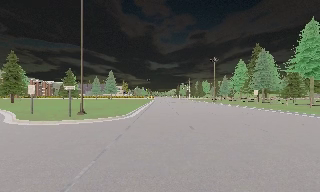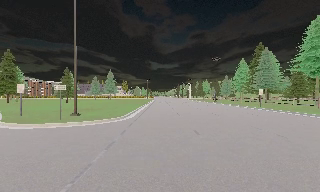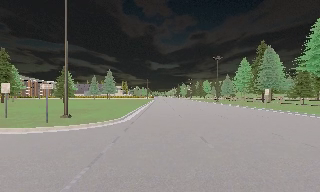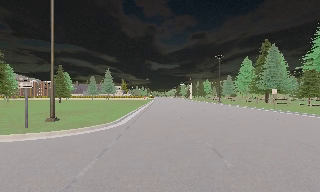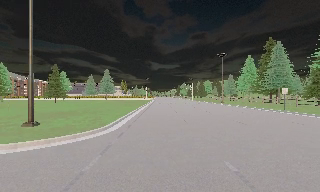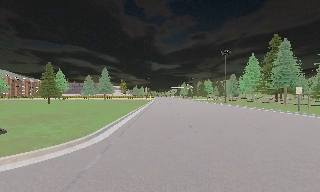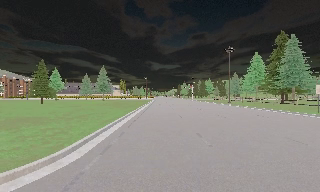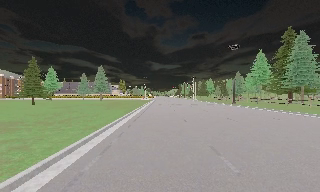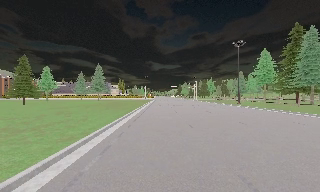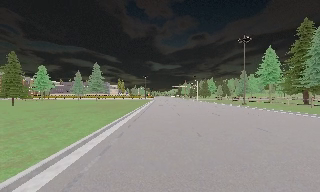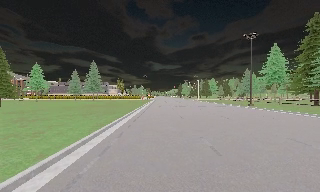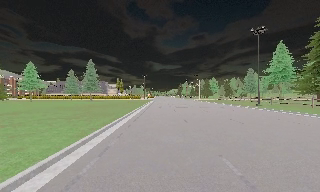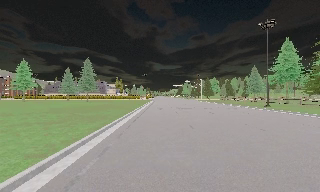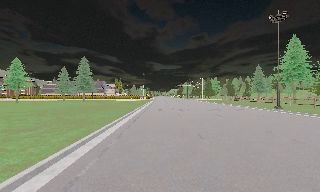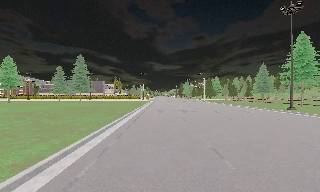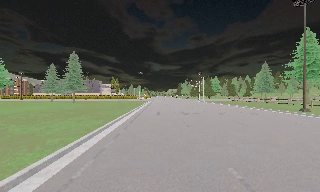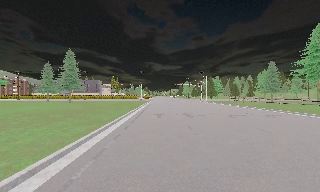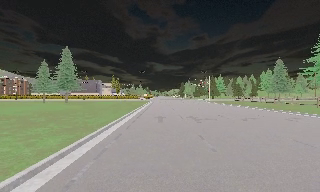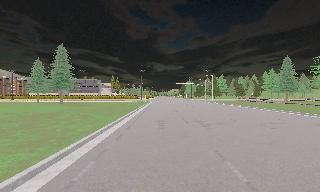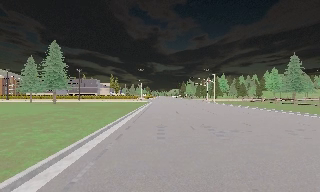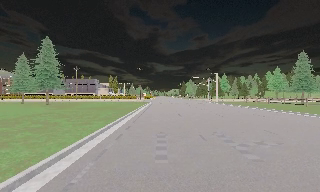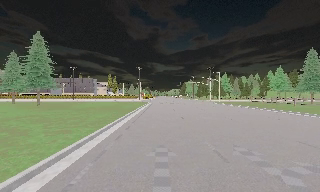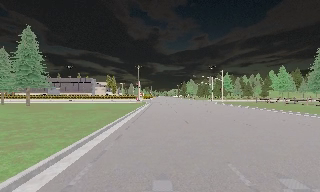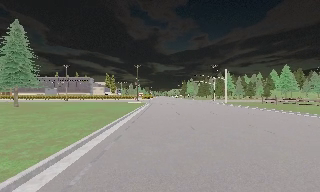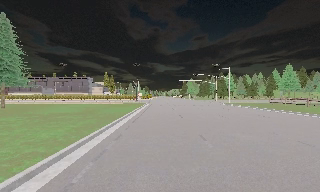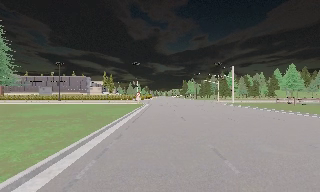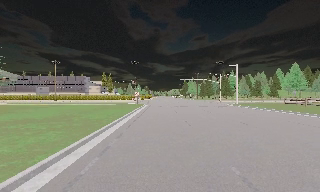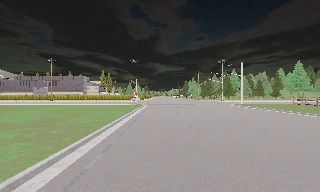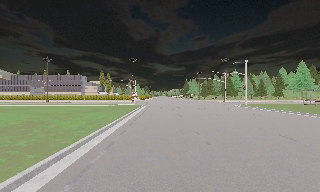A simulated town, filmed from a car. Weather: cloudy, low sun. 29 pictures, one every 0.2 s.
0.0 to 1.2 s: The camera travels forward, about 10 m, so what stands in front looms larger. It gains speed.
1.2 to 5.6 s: The camera travels forward, about 45 m, so what stands in front looms larger.
The film runs forward here.
